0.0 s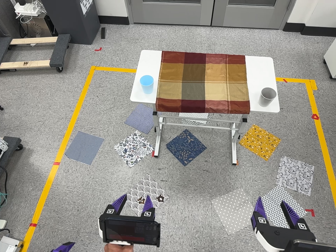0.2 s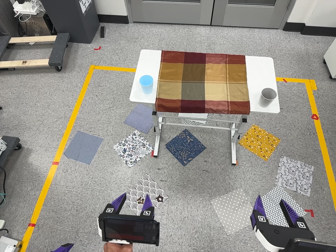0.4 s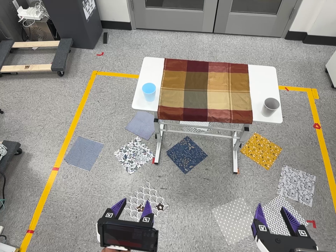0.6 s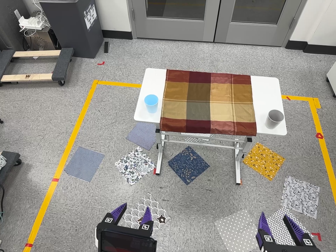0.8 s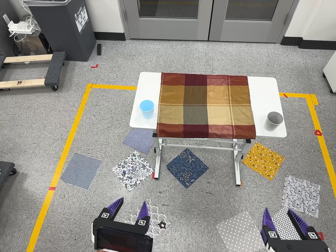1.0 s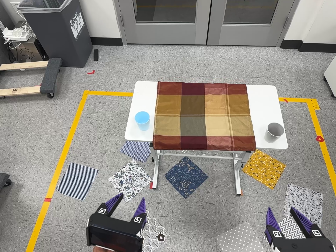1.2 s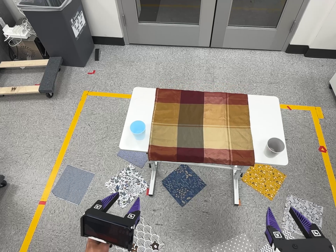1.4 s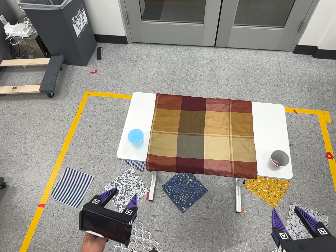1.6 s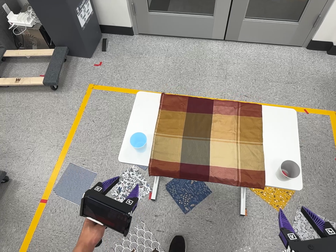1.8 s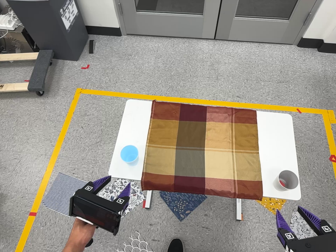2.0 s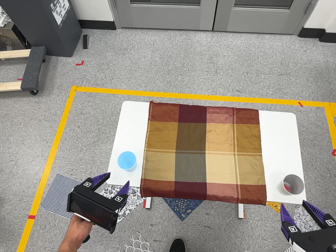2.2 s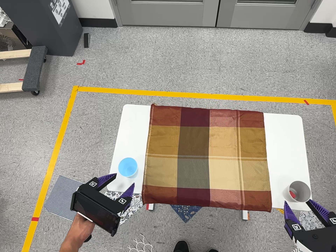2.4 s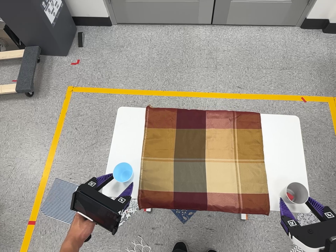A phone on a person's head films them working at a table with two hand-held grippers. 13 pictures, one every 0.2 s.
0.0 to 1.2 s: The camera travels toward the top of its view and forward, about 26 cm, so close, fixed things drift downward.
1.2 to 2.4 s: The camera travels toward the top of its view and forward, about 40 cm, so close, fixed things drift downward. Its aim tips toward the bottom of its view by about 10 degrees.
The film runs forward here.
